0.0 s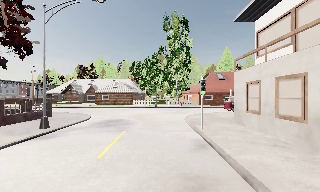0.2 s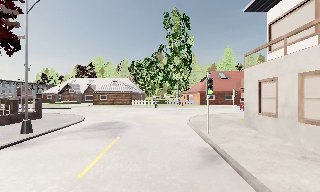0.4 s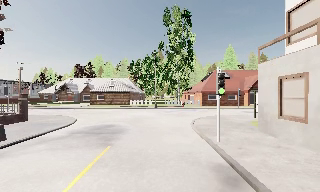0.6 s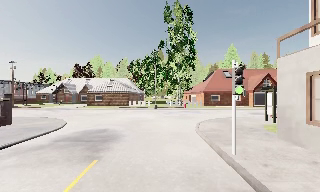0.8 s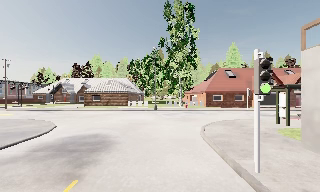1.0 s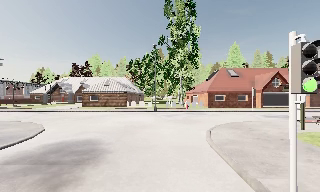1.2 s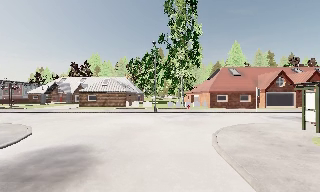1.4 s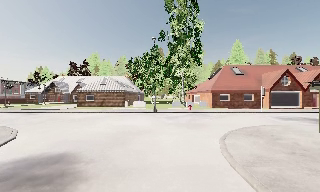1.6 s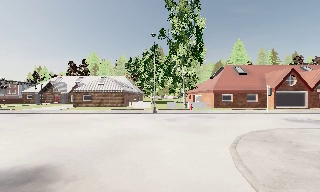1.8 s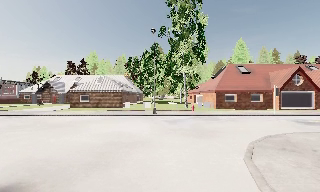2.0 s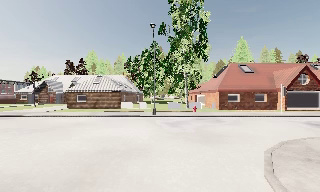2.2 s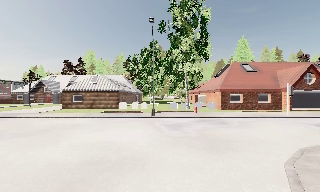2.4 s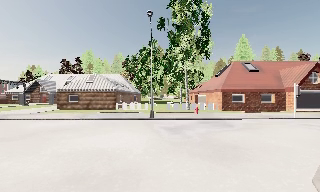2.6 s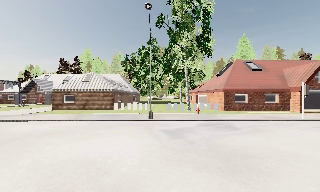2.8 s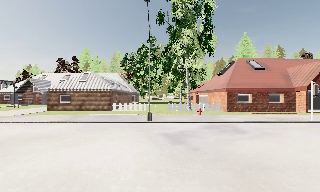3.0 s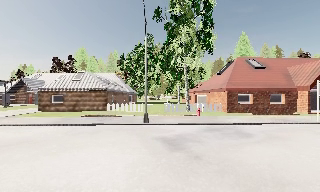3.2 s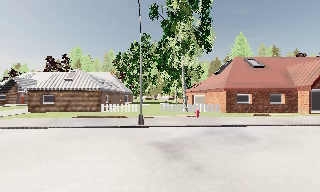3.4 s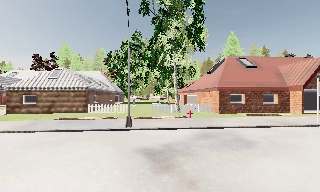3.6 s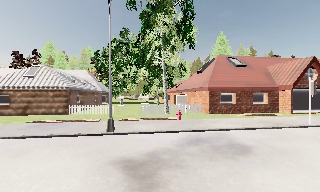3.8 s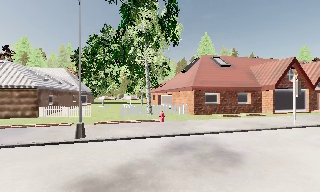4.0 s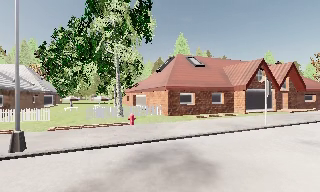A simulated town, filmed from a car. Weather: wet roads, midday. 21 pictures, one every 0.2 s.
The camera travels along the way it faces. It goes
forward.
0.0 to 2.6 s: The camera travels forward, about 14 m, so what stands in front looms larger.
2.6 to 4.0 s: The camera swings to its right by about 20 degrees, and the scene slides to the left. It travels forward, about 7 m, so what stands in front looms larger.
The film runs forward here.
